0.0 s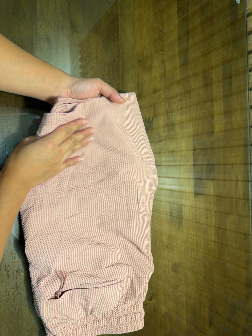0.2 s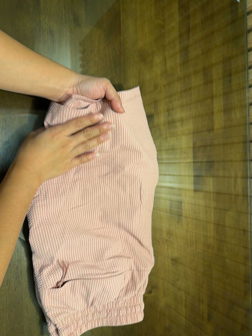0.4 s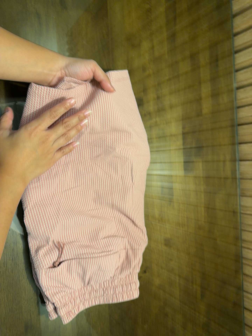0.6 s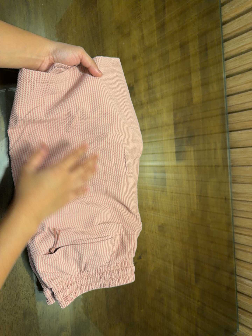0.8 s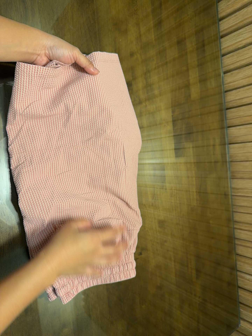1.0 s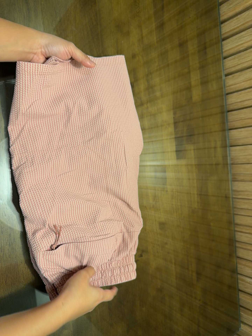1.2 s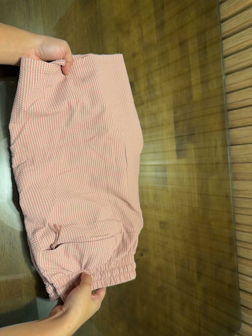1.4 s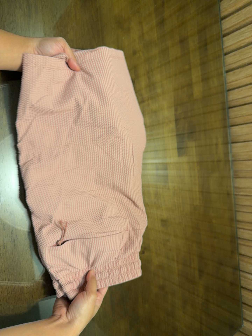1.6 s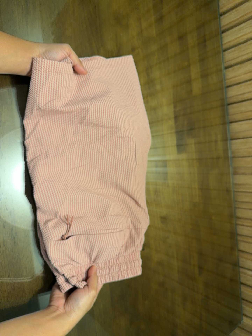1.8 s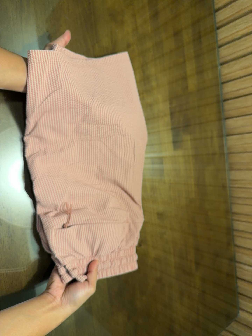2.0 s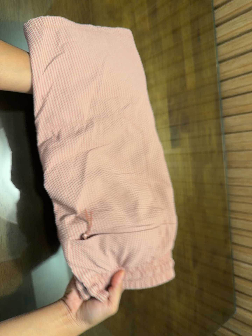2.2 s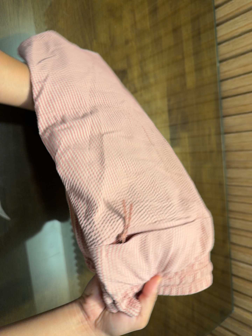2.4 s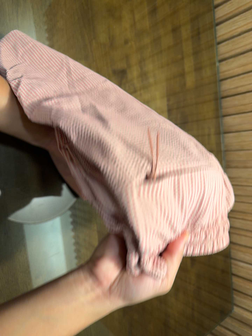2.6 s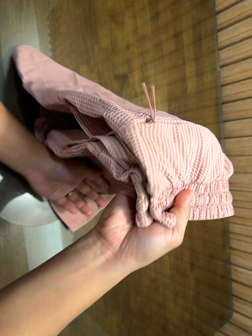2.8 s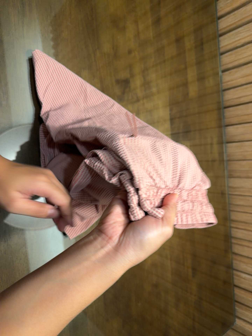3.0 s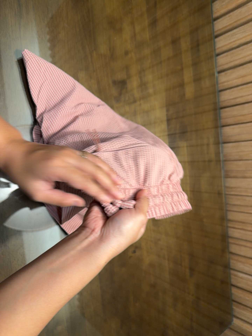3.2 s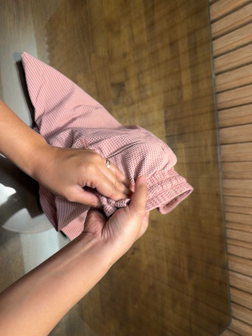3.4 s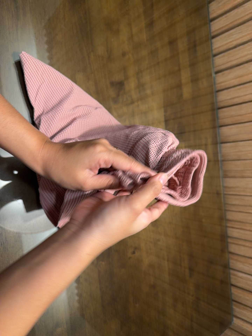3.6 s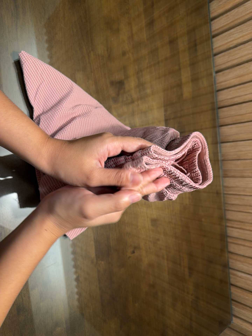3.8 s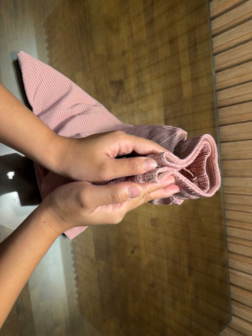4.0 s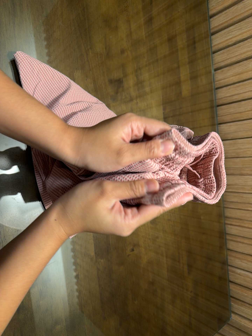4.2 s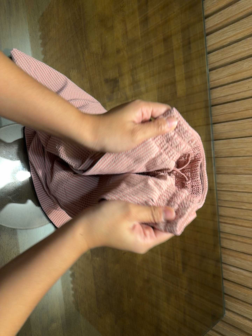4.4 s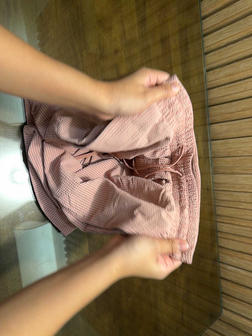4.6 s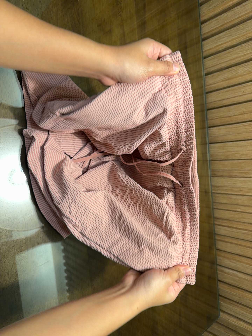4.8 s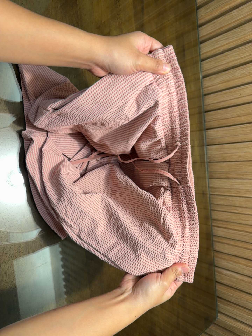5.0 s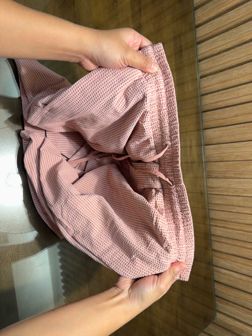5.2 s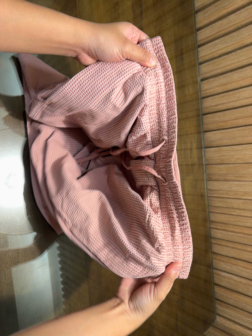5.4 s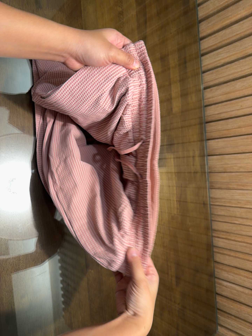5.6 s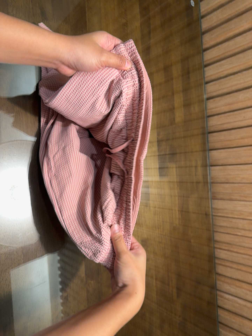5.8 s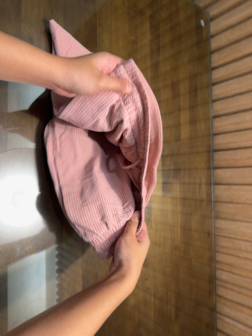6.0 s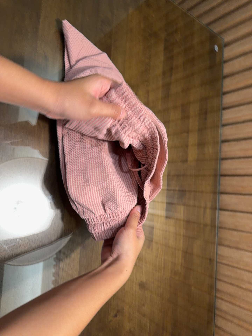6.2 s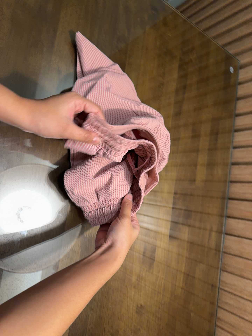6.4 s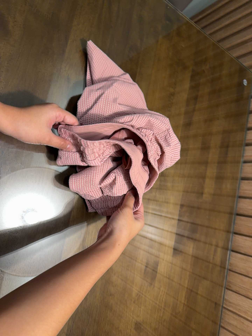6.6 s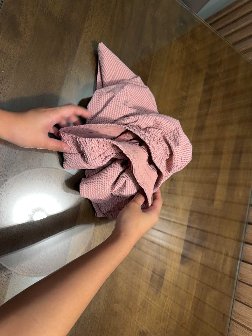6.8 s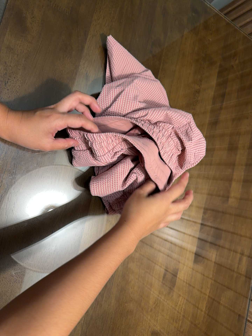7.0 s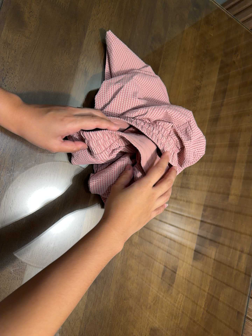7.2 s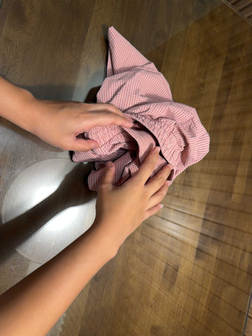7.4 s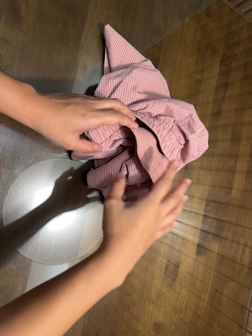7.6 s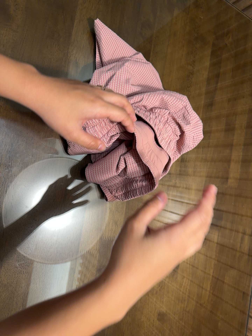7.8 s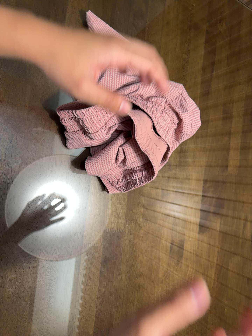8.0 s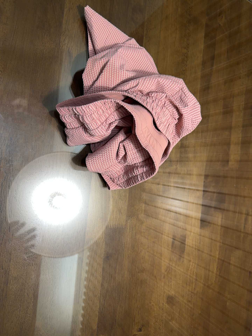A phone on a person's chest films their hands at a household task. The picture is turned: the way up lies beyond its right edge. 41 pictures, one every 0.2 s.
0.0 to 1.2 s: The camera travels toward the bottom of its view, about 8 cm, so close, fixed things drift upward.
1.2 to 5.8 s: The camera shifts only a little, or ends up much as it began.
5.8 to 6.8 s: The scene slides to the right, as the camera pans about 10 degrees to its left. It travels toward the top of its view and forward, about 8 cm, so close, fixed things drift downward. It rolls about its line of sight by about 15 degrees, and the scene rotates clockwise.
6.8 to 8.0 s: The camera shifts only a little, or ends up much as it began.
The film runs backward here.
